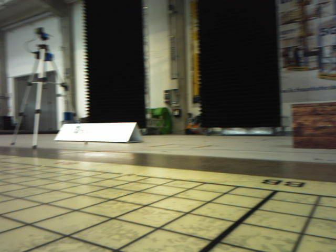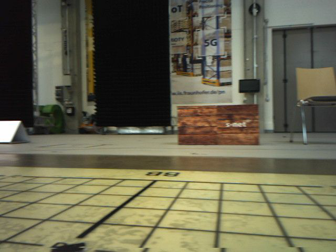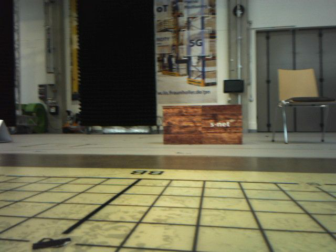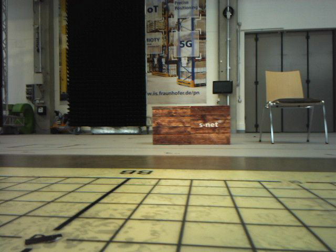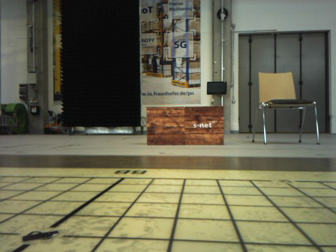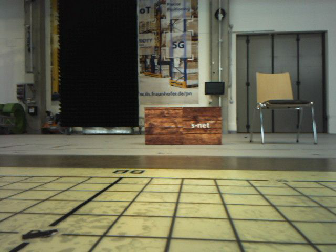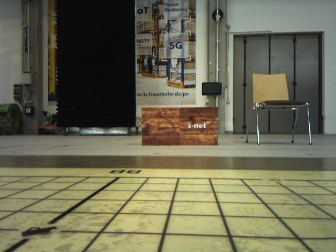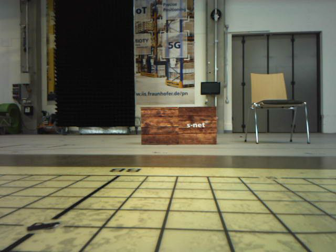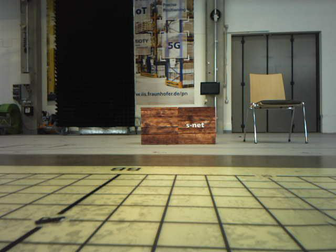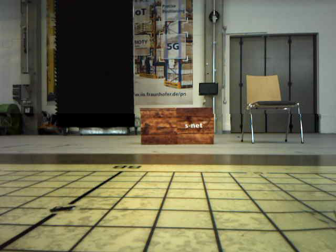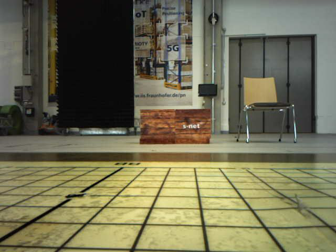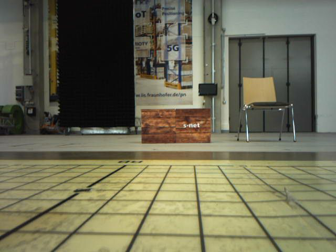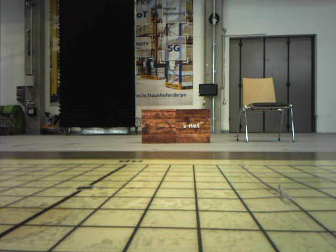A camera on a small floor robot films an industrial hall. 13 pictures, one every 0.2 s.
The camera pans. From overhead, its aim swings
clockwise.
The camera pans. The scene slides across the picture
to the left.
0.0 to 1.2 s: The camera pans to its right, which is clockwise from overhead, by about 40 degrees. It travels backward, about 0.2 m.
1.2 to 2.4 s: The camera travels backward, about 0.3 m, so what stands in front gets smaller.
The film runs backward here.
